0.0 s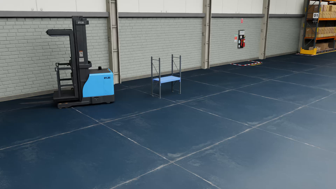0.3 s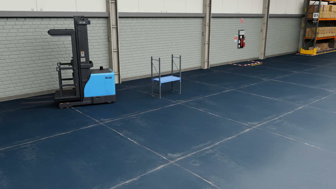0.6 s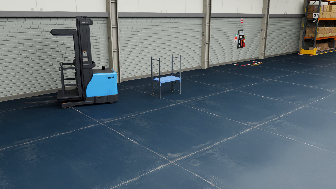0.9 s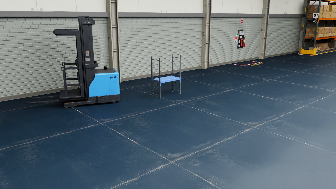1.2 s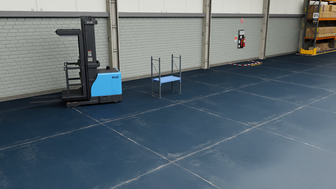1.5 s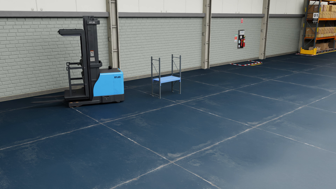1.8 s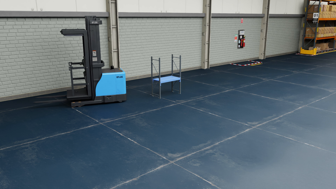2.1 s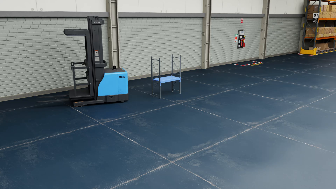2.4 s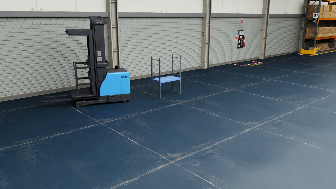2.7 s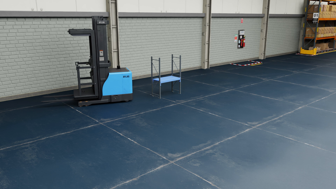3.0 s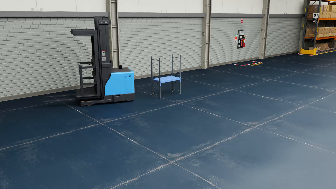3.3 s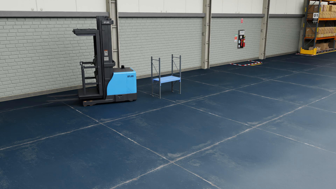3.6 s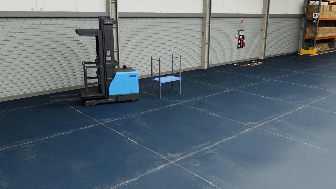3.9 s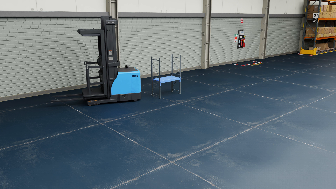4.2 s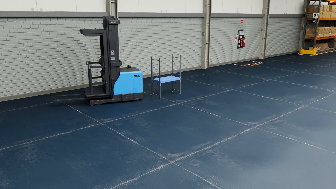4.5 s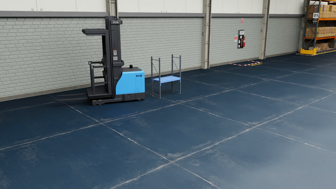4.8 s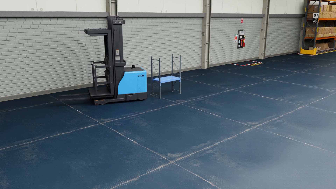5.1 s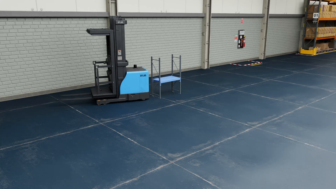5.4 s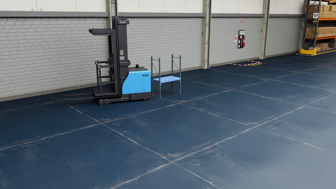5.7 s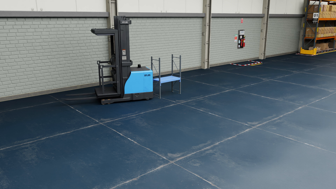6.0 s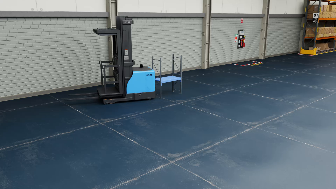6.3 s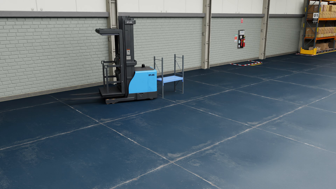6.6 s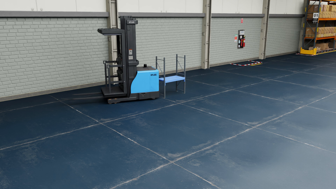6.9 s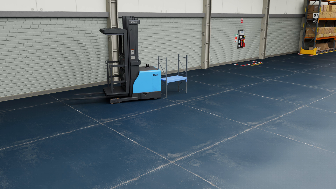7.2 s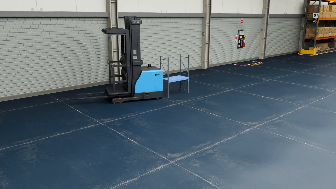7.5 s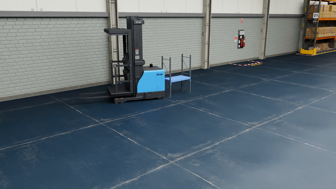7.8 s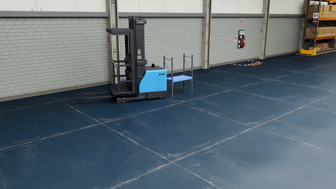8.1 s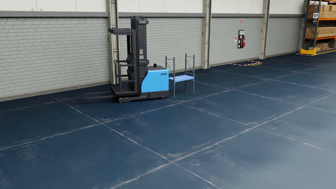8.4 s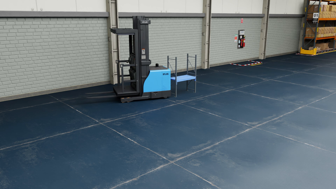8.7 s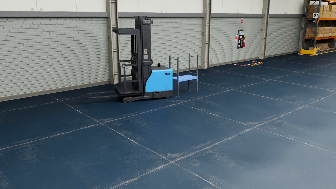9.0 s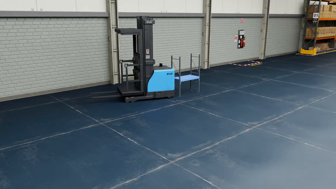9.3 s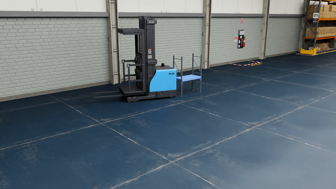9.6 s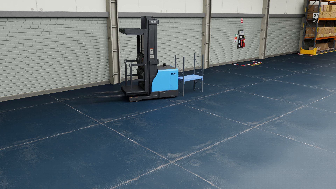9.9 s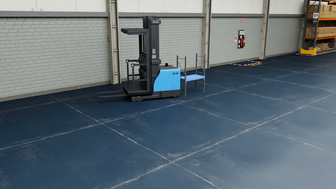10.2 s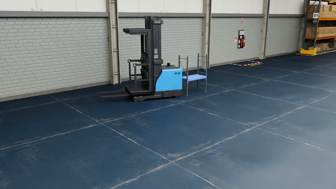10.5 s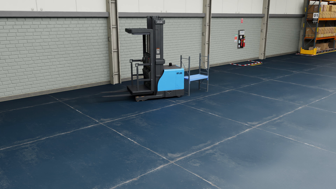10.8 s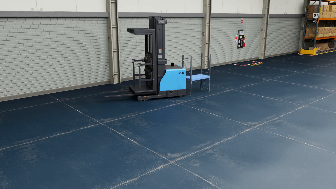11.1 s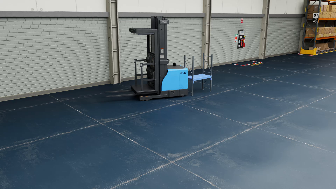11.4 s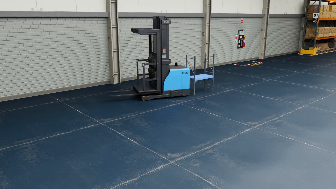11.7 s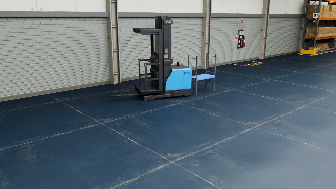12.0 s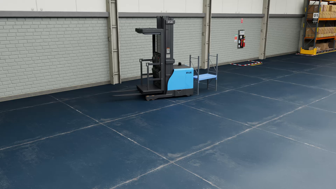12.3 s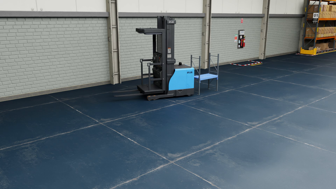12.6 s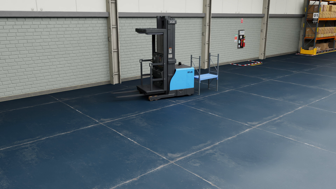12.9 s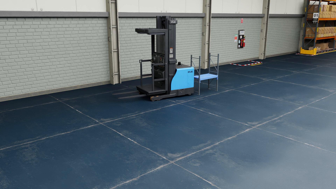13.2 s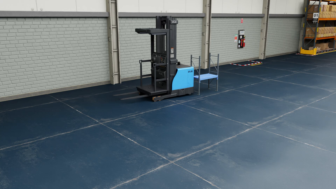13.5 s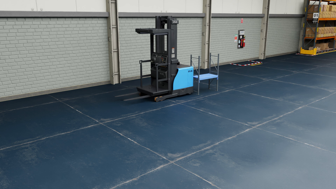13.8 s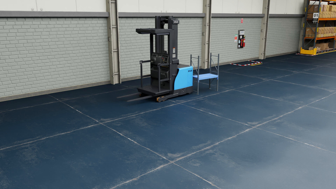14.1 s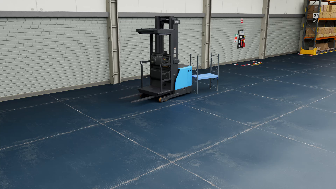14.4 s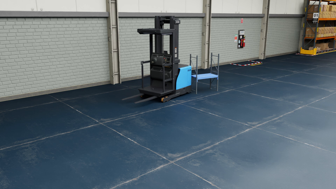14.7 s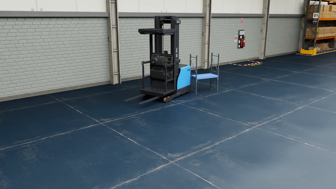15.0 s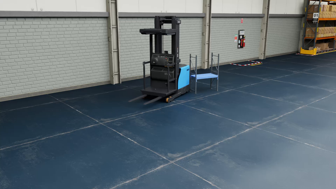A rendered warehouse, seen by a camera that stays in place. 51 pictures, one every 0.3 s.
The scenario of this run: A forklift runs into an object in its way.
